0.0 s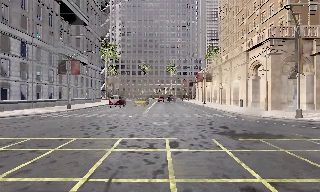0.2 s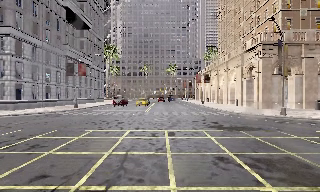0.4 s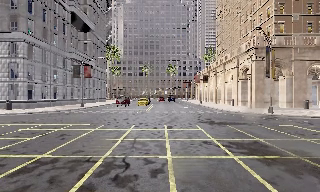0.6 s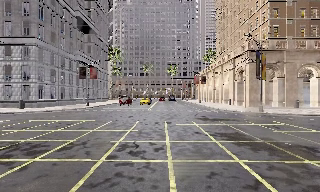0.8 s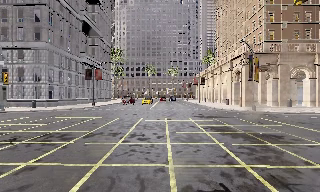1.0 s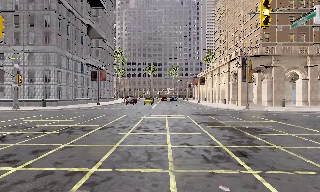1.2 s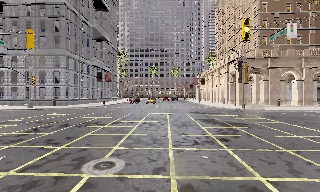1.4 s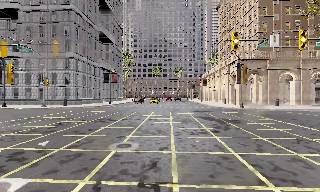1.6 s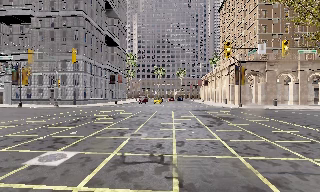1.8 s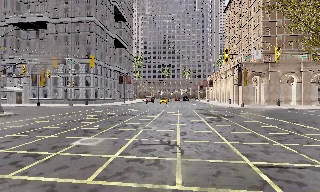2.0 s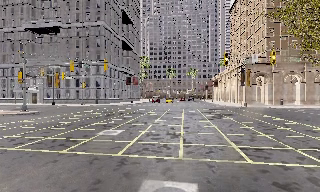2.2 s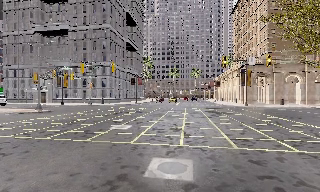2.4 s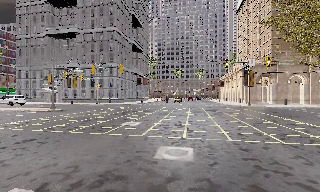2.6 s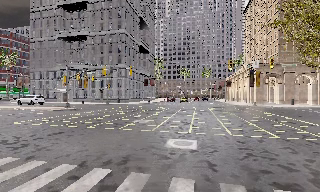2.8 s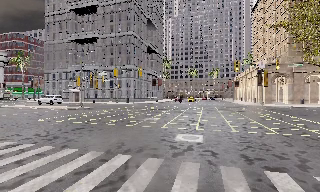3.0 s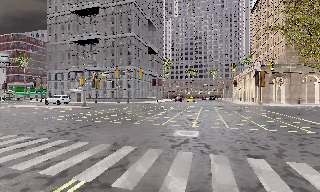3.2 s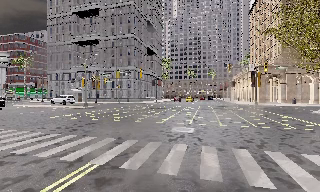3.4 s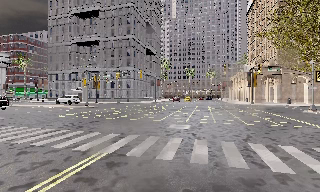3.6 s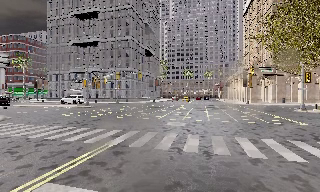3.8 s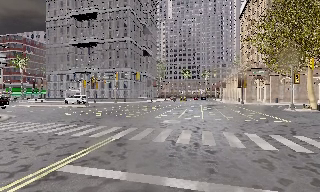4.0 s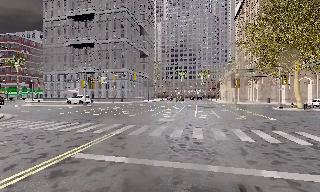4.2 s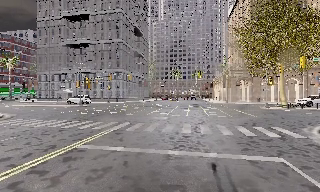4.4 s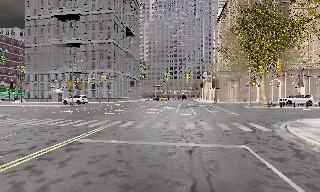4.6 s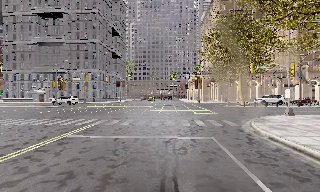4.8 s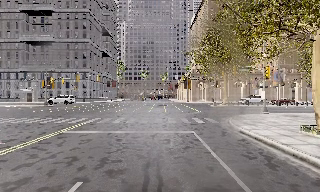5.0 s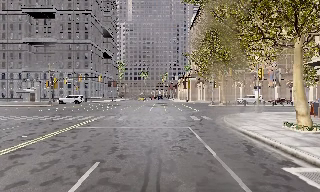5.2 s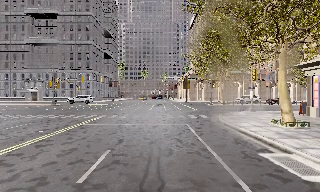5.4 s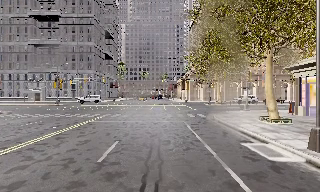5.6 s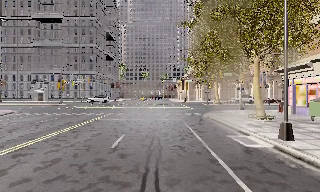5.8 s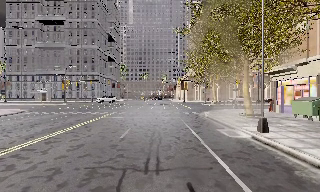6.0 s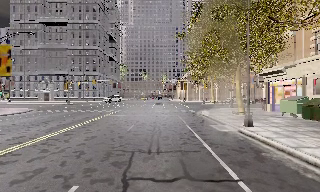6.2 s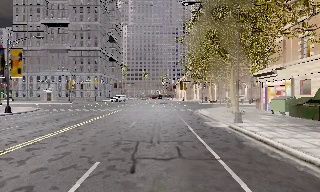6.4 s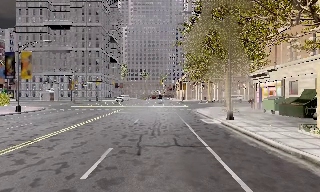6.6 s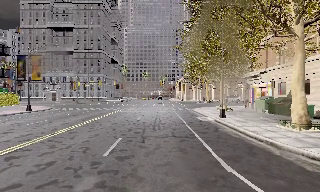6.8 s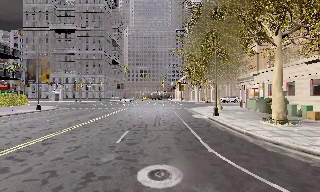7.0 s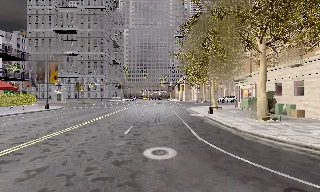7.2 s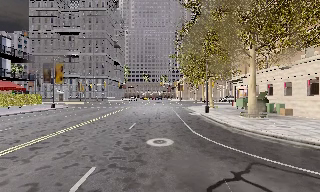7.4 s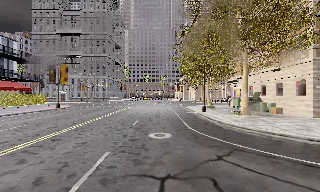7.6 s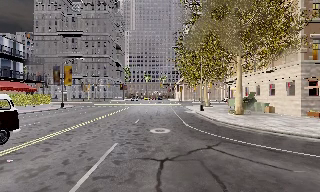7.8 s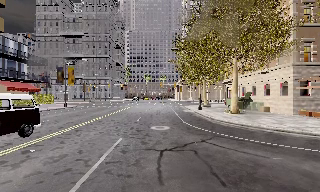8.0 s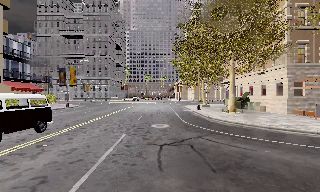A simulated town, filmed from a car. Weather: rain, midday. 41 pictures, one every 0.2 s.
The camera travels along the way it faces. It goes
backward.
0.0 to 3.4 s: The scene slides to the right, as the camera pans about 15 degrees to its left. It travels backward, about 25 m, so what stands in front gets smaller. It loses speed.
3.4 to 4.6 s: The scene slides to the left, as the camera pans about 10 degrees to its right. It travels backward, about 6 m, so what stands in front gets smaller.
4.6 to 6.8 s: The camera travels backward, about 14 m, so what stands in front gets smaller.
6.8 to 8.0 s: The camera travels backward, about 6 m, so what stands in front gets smaller. It loses speed.
The film runs backward here.
